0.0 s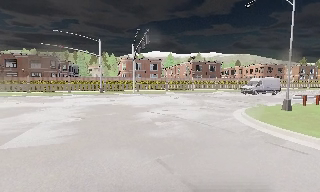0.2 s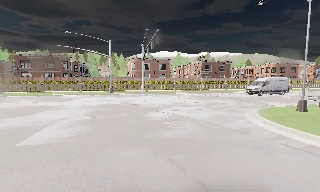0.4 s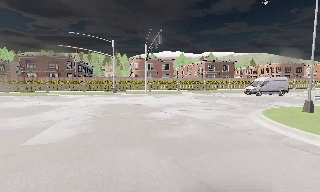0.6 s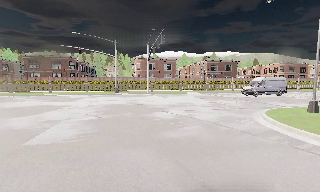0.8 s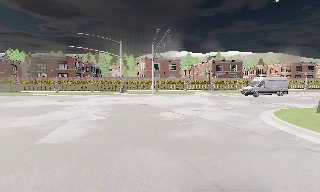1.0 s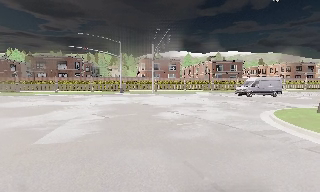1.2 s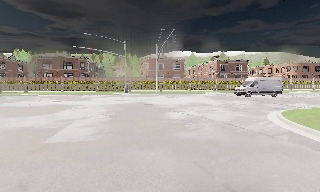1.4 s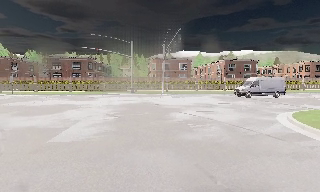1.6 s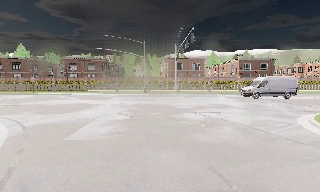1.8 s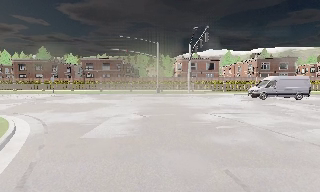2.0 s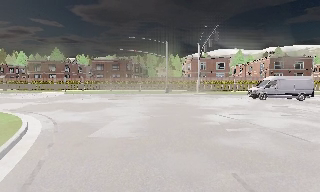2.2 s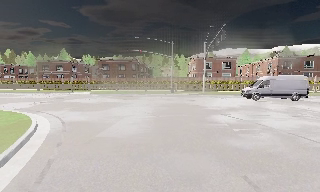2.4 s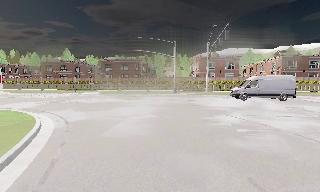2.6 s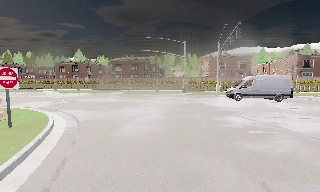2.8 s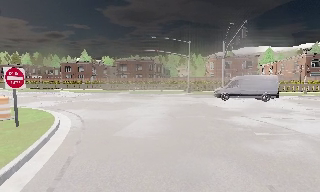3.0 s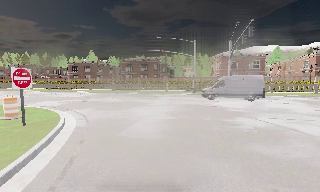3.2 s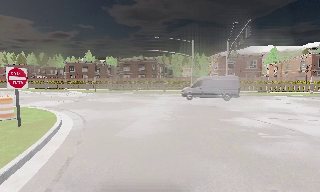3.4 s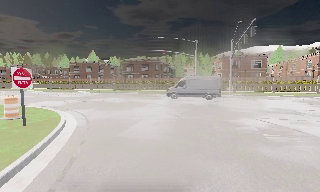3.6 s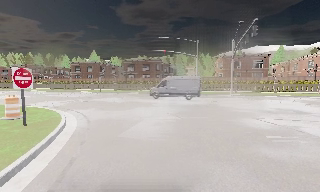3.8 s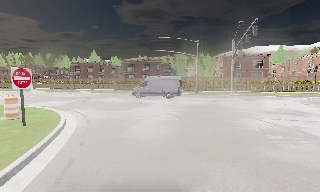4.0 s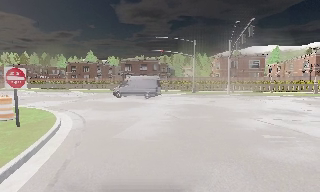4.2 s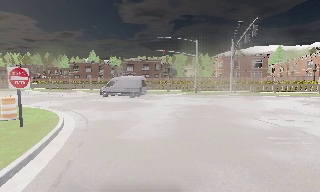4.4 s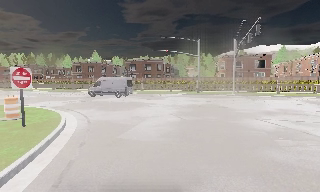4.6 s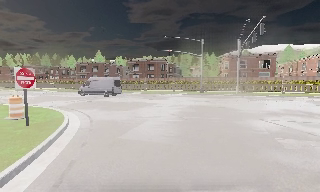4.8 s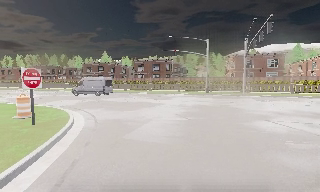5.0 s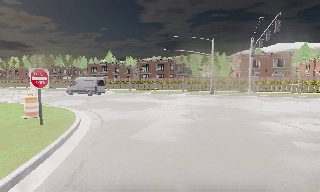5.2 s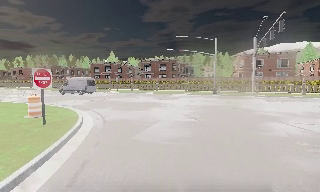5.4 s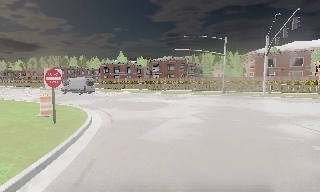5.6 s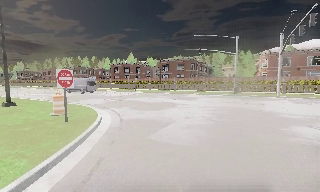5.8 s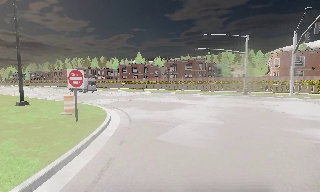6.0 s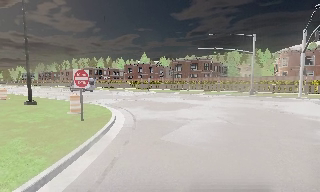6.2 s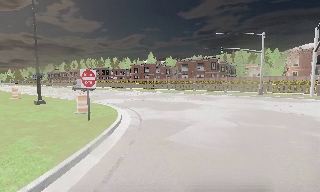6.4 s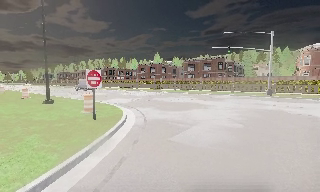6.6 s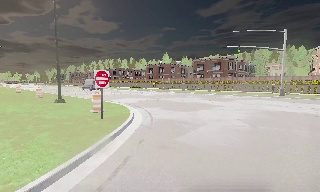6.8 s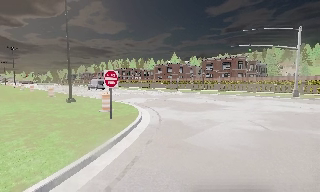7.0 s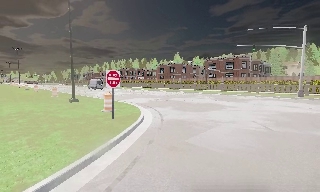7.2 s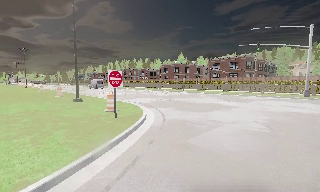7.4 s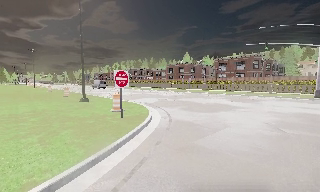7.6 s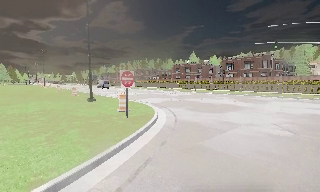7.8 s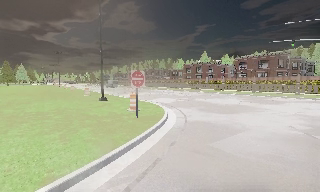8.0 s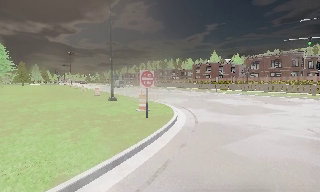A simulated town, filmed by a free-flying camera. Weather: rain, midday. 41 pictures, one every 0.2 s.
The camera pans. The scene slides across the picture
to the right.
The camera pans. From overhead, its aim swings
counterclockwise.
0.0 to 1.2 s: The camera shifts only a little, or ends up much as it began.
1.2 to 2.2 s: The camera pans to its left, which is counterclockwise from overhead, by about 15 degrees.
2.2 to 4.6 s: The camera pans to its left, which is counterclockwise from overhead, by about 10 degrees.
4.6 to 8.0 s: The camera swings to its left by about 40 degrees, and the scene slides to the right. It travels forward, about 0.5 m.
The film runs forward here.
